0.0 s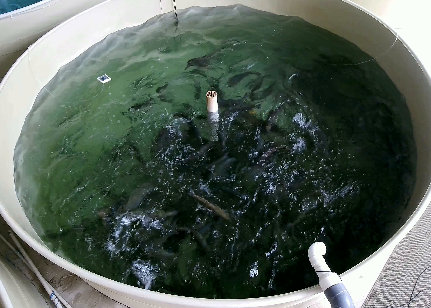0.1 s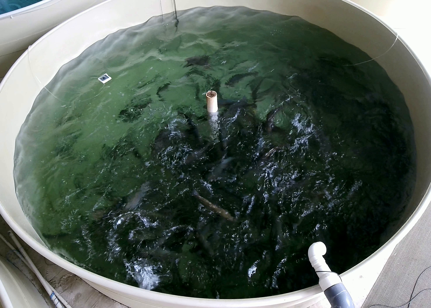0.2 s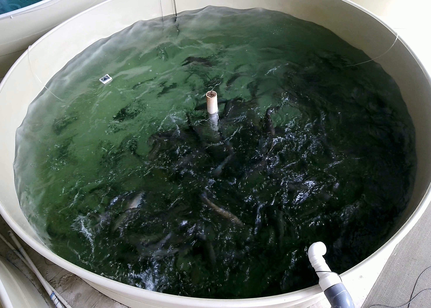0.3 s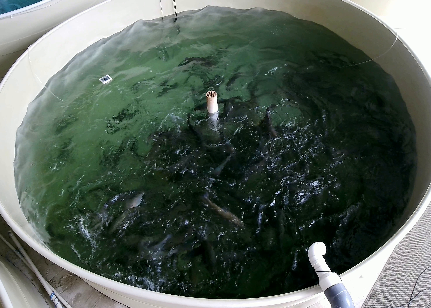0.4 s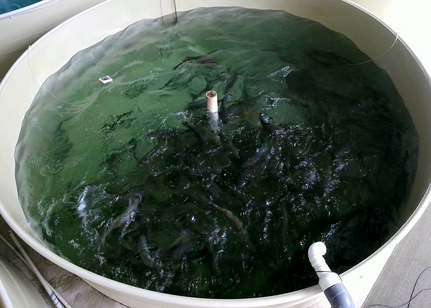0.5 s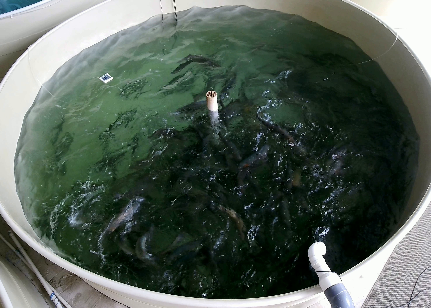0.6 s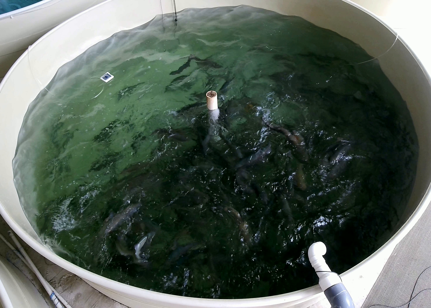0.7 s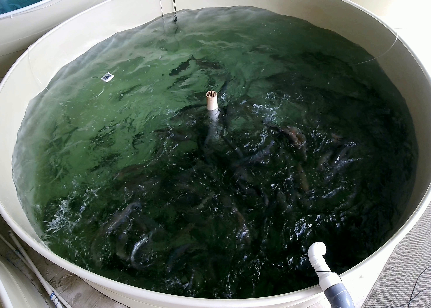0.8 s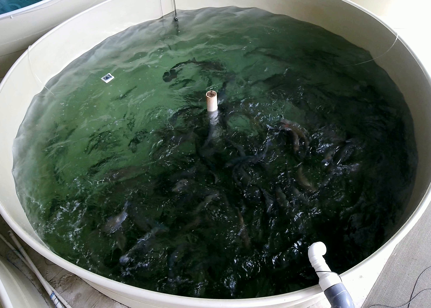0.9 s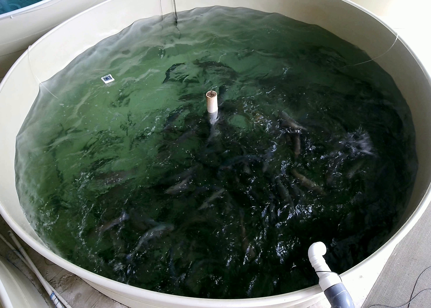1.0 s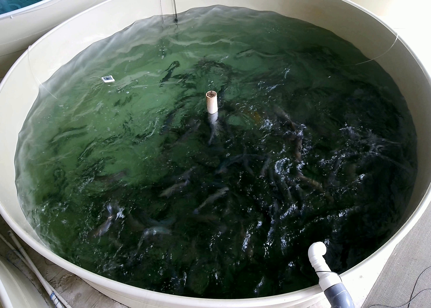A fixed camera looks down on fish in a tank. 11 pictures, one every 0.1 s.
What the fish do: Strong feeding.
